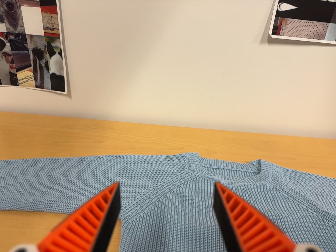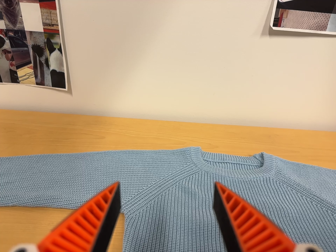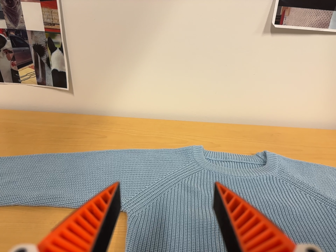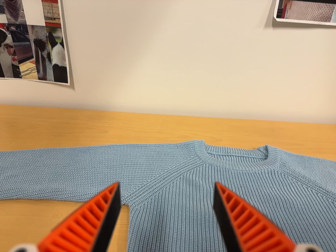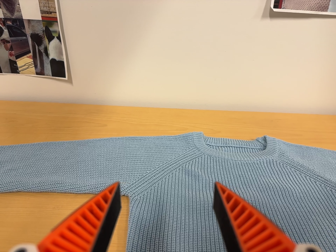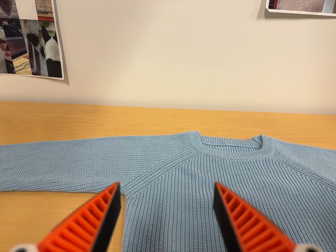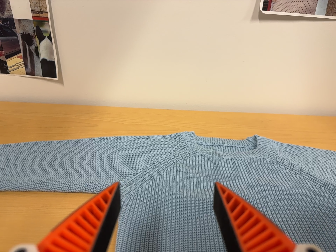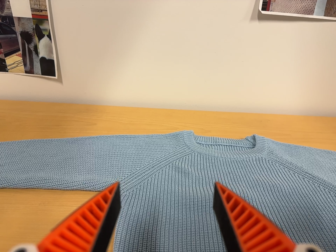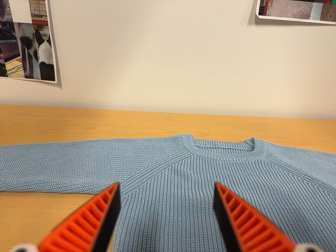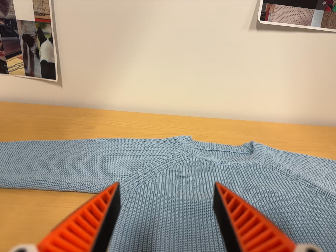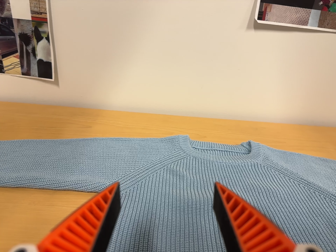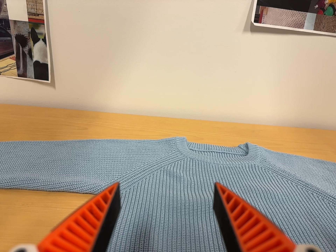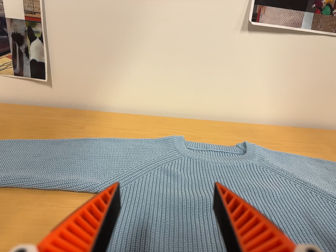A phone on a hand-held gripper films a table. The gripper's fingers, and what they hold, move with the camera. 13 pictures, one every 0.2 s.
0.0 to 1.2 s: The camera travels toward the bottom of its view, about 4 cm, so close, fixed things drift upward.
1.2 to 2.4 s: The camera shifts only a little, or ends up much as it began.
The film runs backward here.
